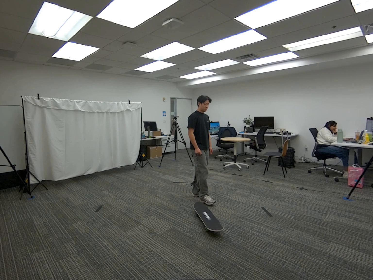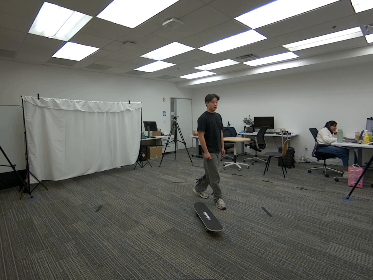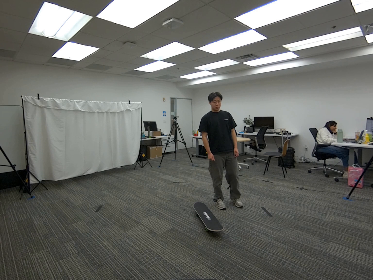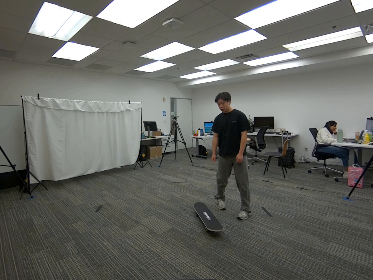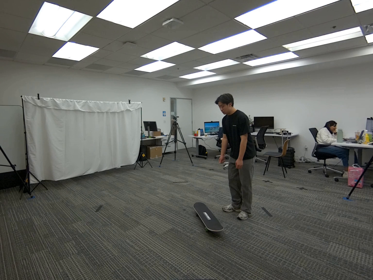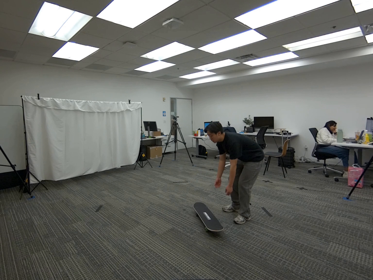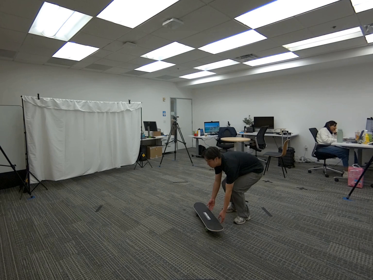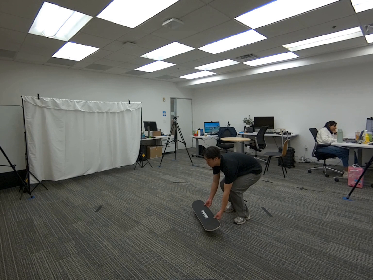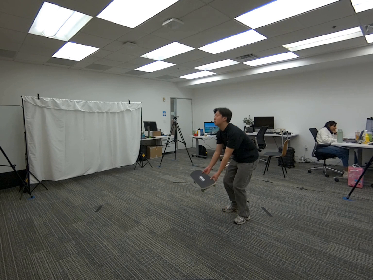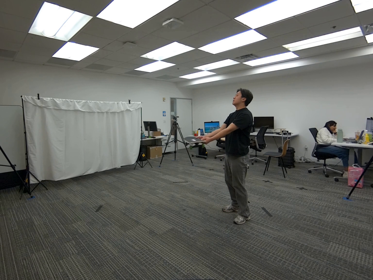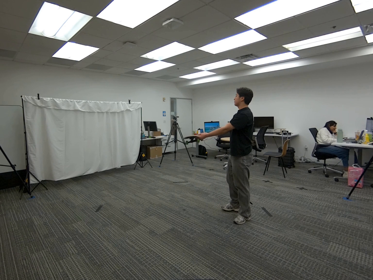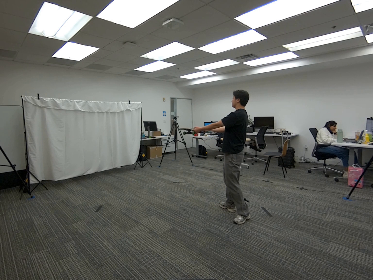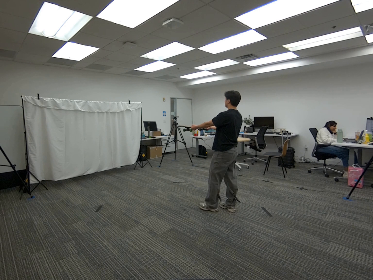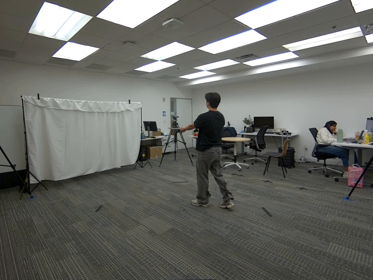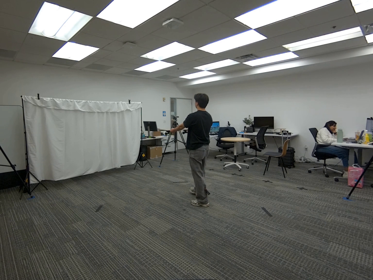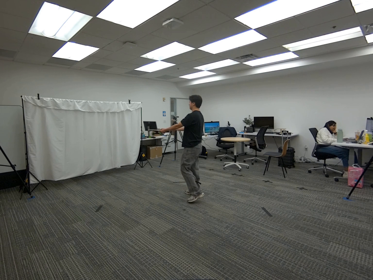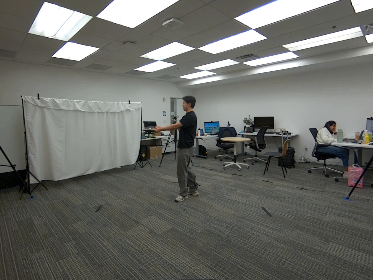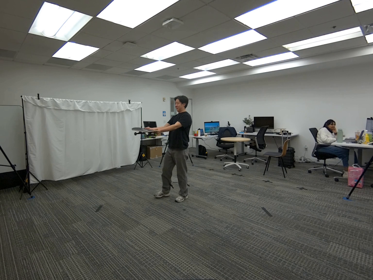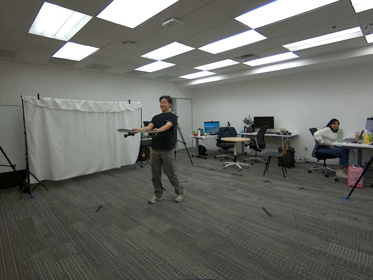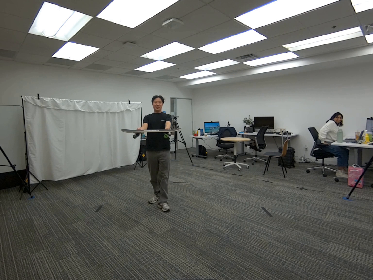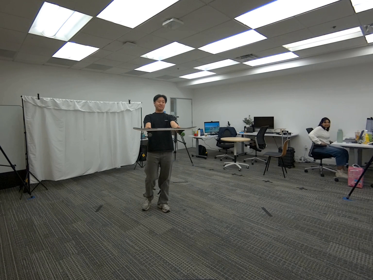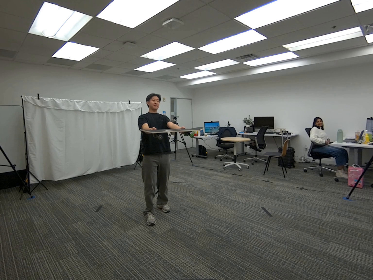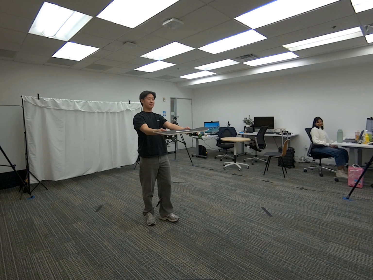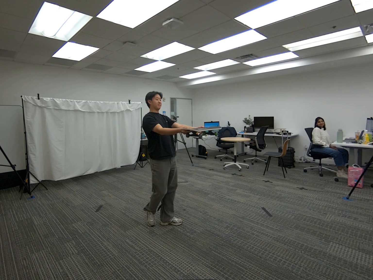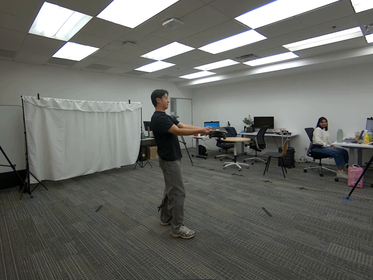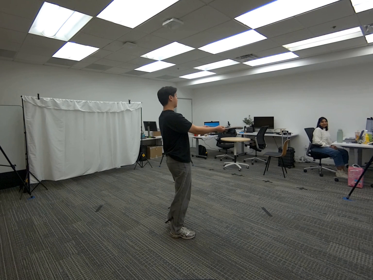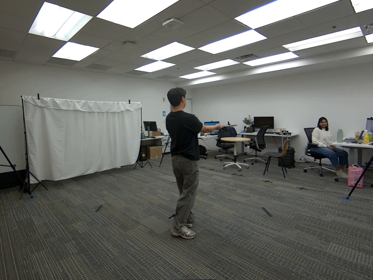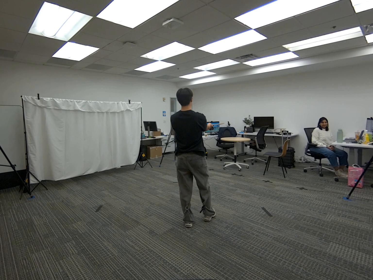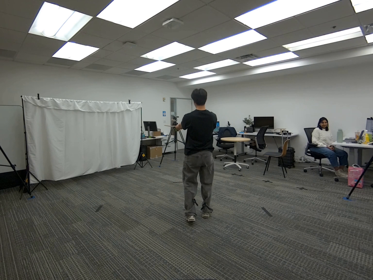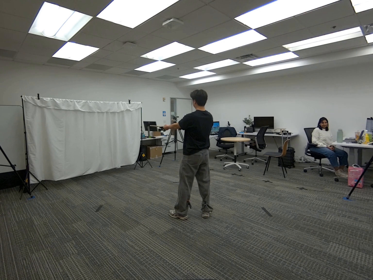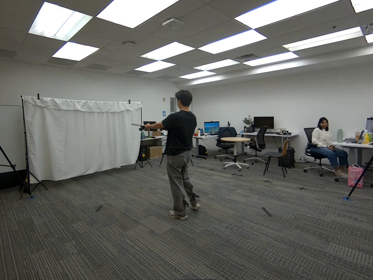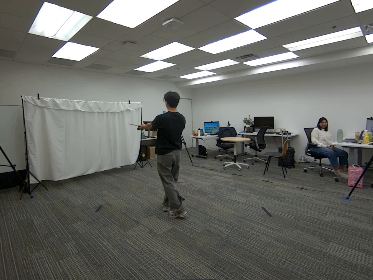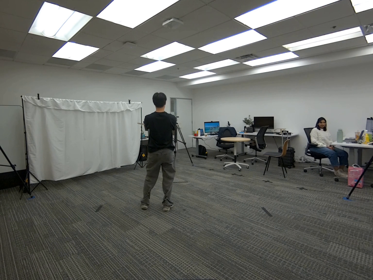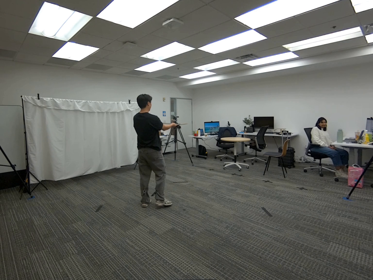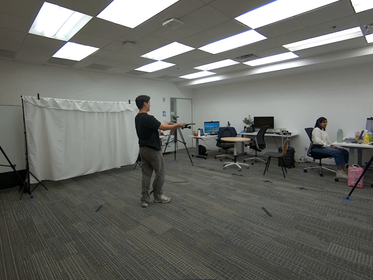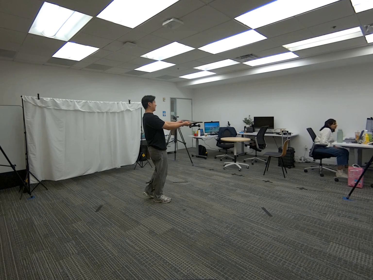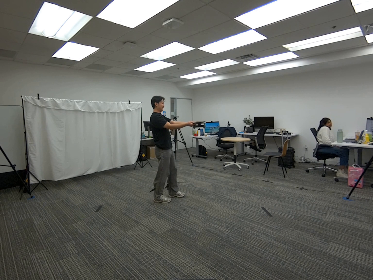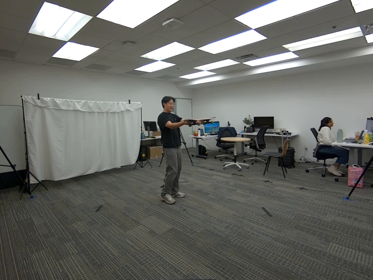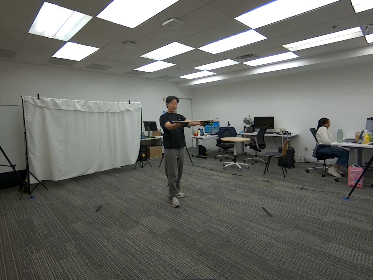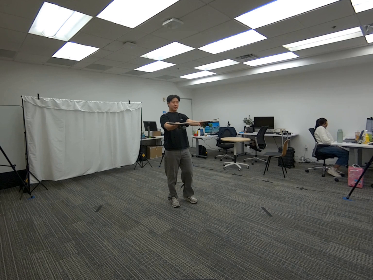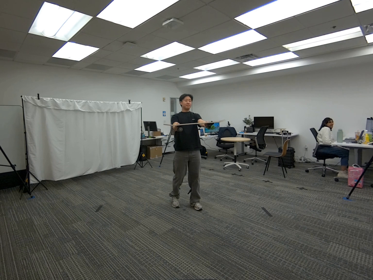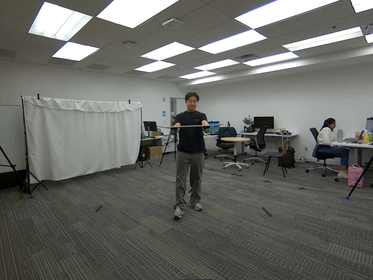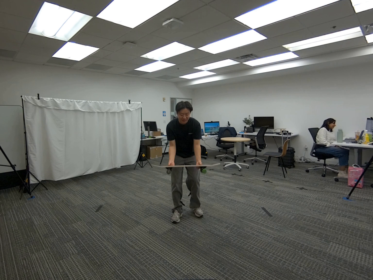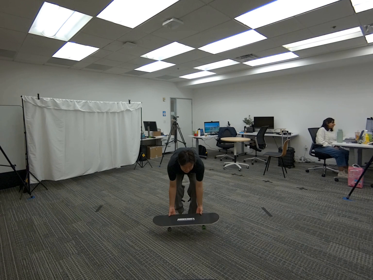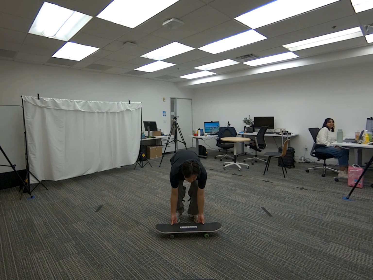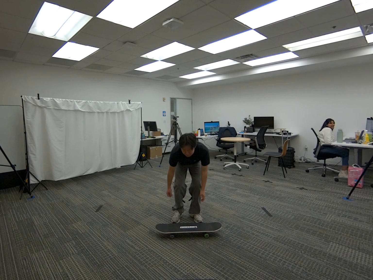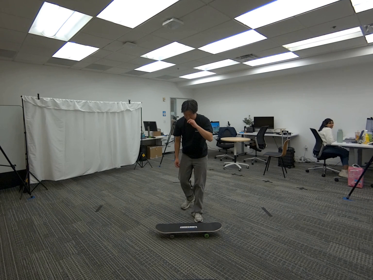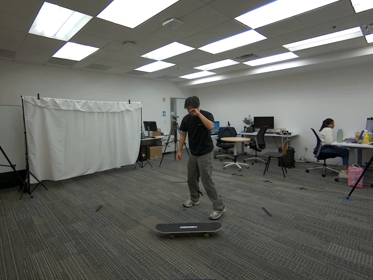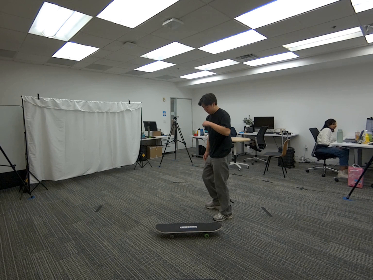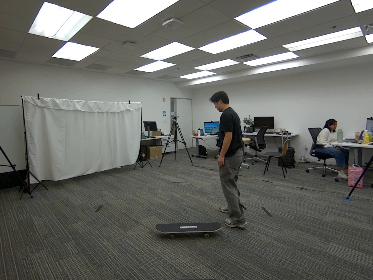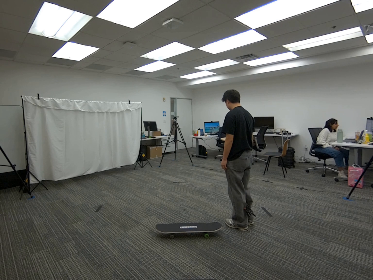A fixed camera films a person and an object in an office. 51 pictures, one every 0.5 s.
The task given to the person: Walk to the skateboard on the ground. Pick up the skateboard with both hands and keep the skateboard in front of you, while keeping your arms and elbows straight, and walk around the bounding area. Place skateboard back on the ground when finish.
